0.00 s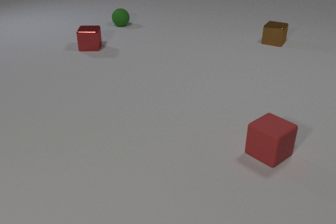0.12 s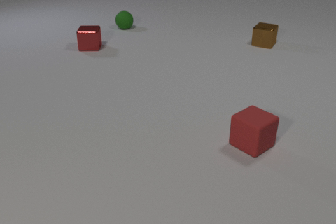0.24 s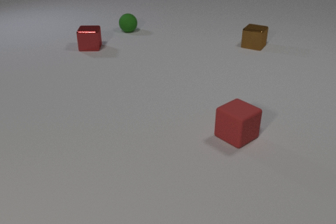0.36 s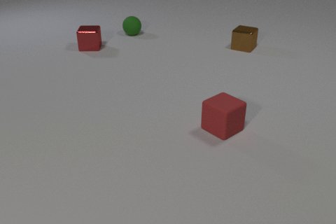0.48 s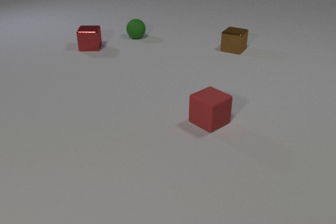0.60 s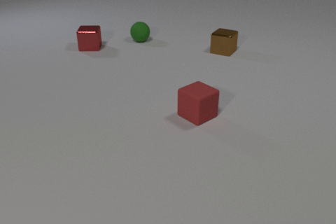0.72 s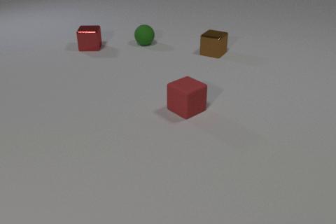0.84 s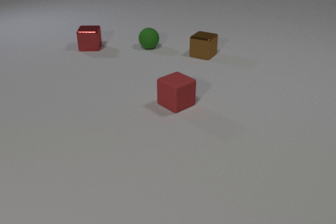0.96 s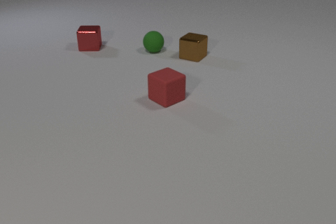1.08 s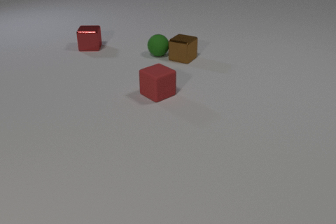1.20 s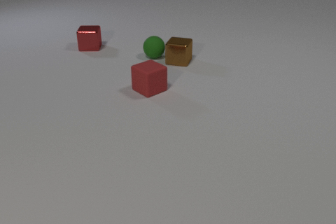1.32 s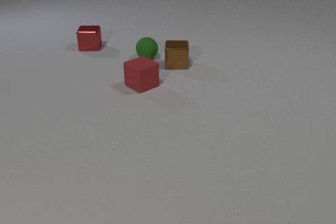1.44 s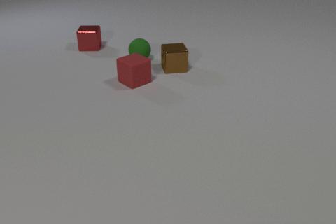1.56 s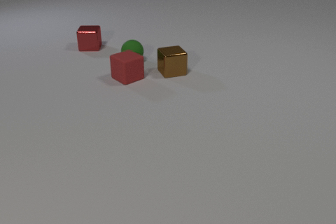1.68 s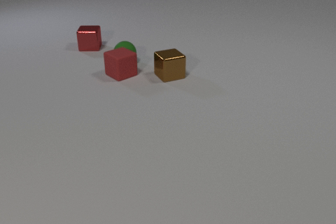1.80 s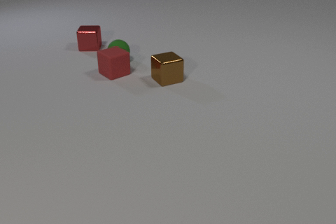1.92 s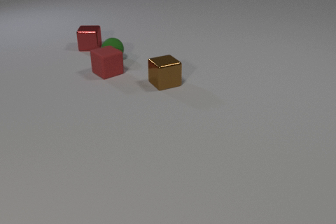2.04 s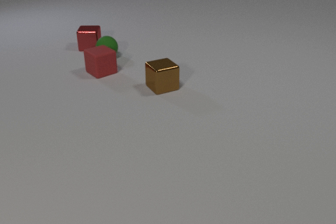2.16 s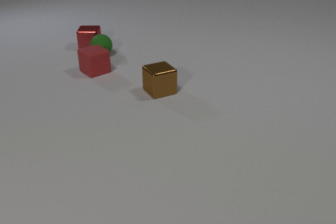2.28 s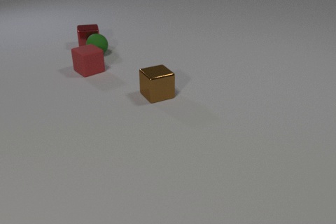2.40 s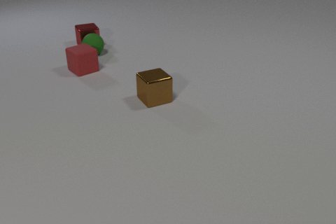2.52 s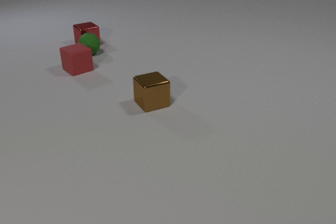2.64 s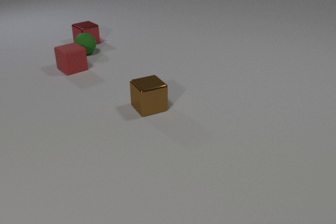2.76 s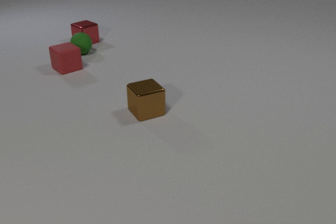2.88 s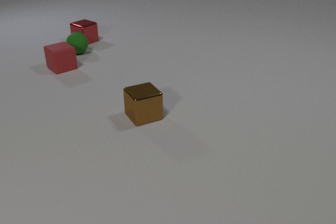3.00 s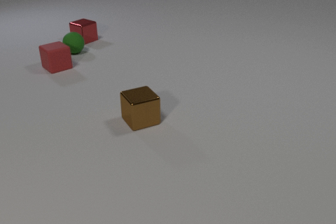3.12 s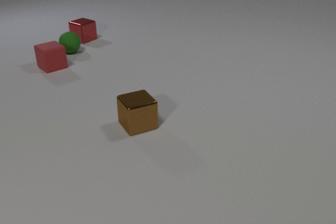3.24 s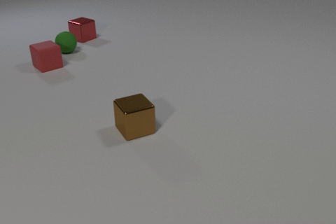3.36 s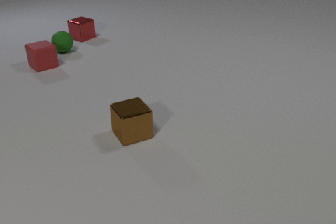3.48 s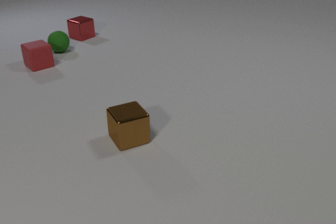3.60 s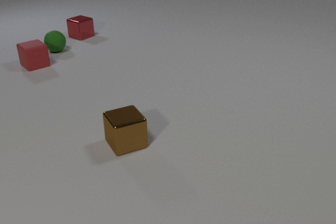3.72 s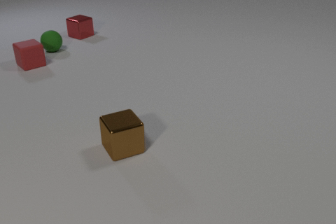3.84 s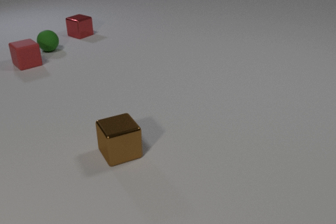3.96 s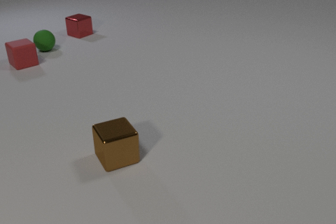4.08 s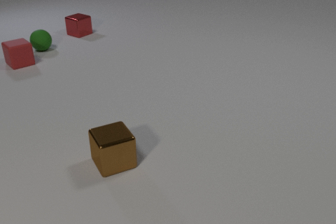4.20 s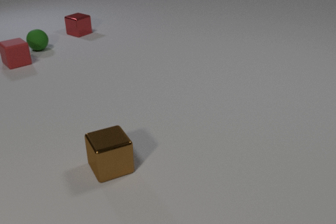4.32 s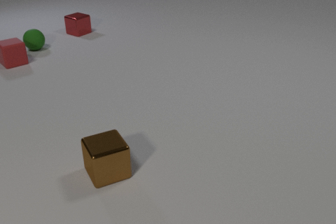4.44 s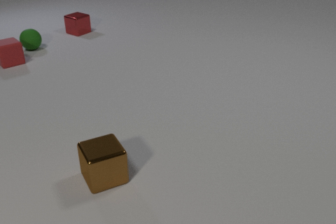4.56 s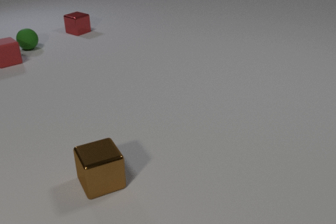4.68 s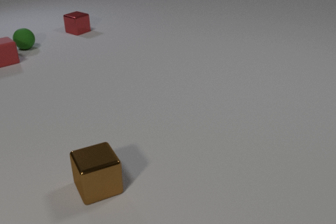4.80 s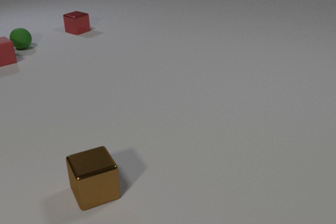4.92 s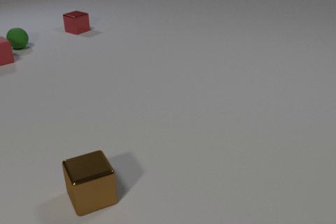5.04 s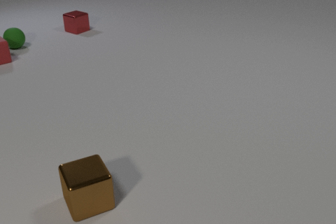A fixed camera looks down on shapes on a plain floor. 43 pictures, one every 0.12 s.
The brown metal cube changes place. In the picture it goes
toward the camera.
The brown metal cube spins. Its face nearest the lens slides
to the right.
0.00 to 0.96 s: The brown metal cube slides to the left and toward the camera. The green rubber sphere rolls toward the camera. The red rubber cube slides to the left and away from the camera.
0.96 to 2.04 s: The brown metal cube slides toward the camera, spins so that its near face slides to the right, counterclockwise seen from above. The green rubber sphere rolls to the left. The red rubber cube slides away from the camera and to the left. The brown metal cube and the green rubber sphere collide. The green rubber sphere and the red rubber cube collide.
2.04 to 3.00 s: The brown metal cube slides toward the camera. The green rubber sphere rolls to the left and away from the camera. The red rubber cube slides to the left and away from the camera. The red metal cube slides away from the camera, spins so that its near face slides to the right, counterclockwise seen from above. The green rubber sphere and the red metal cube collide.
3.00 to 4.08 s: The brown metal cube slides toward the camera. The green rubber sphere rolls to the left and away from the camera. The red rubber cube slides to the left and away from the camera. The red metal cube slides away from the camera.
4.08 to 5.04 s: The brown metal cube slides toward the camera and to the left. The green rubber sphere rolls to the left and away from the camera. The red rubber cube slides to the left and away from the camera. The red metal cube slides away from the camera.
What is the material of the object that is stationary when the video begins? metal.
How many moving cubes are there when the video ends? 3.
How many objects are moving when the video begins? 3.
